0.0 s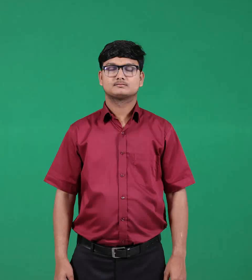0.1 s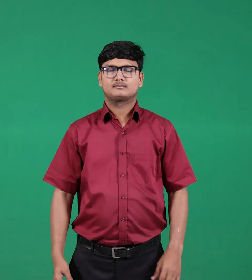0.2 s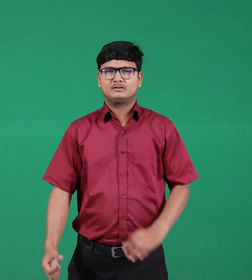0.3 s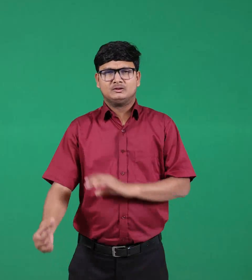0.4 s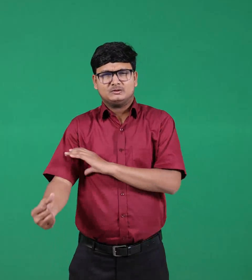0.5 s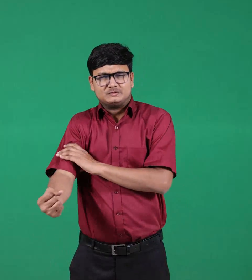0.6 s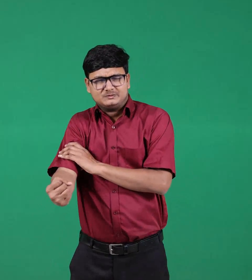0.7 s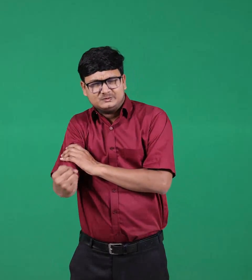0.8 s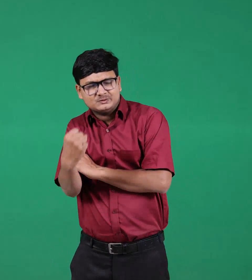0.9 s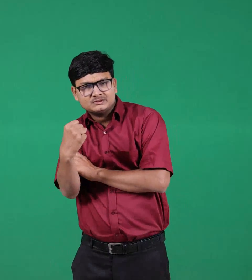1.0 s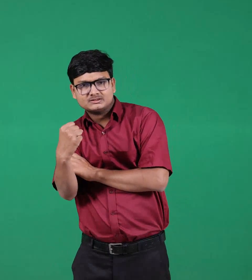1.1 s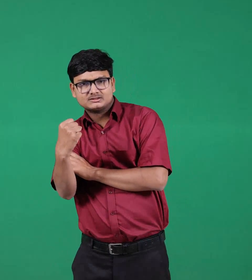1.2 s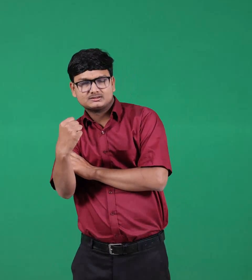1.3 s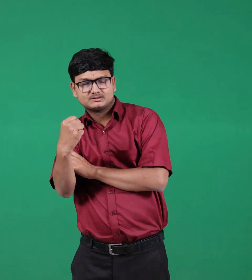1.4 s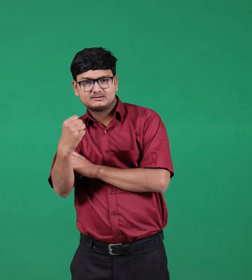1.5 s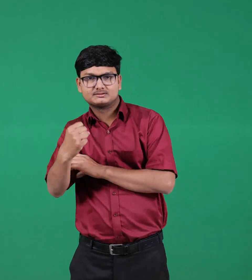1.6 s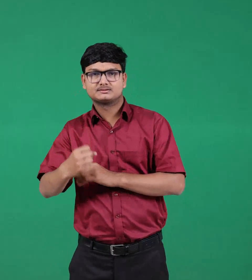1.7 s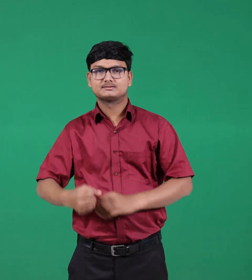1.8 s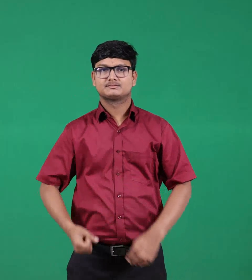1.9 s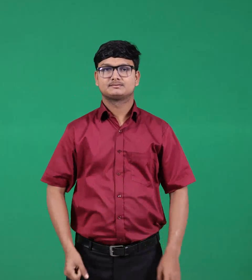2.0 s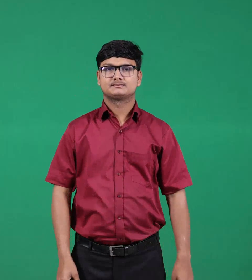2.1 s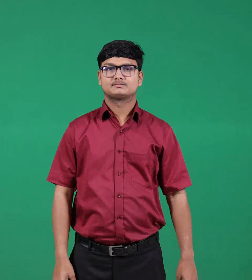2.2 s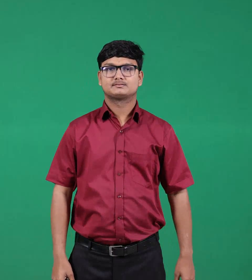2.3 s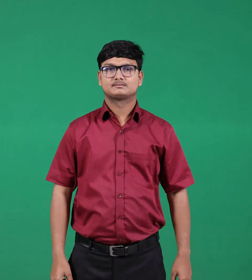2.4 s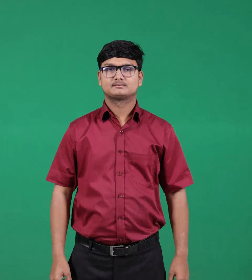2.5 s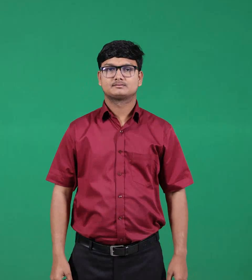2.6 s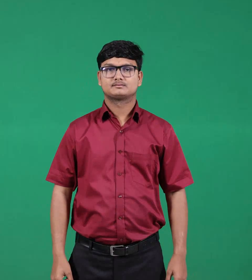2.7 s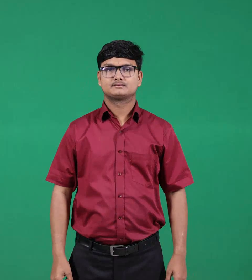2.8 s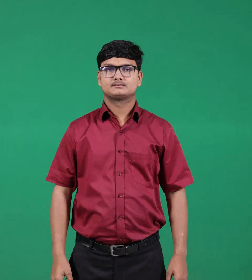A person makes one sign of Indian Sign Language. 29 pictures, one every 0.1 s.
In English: power
